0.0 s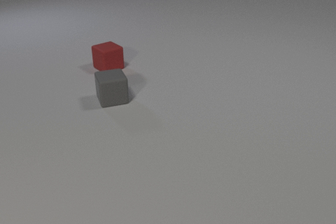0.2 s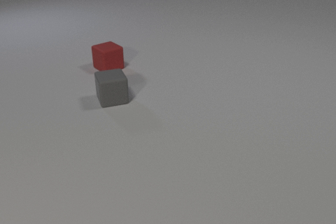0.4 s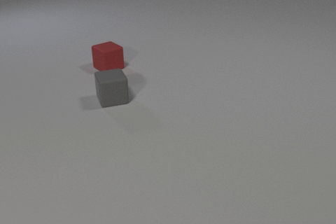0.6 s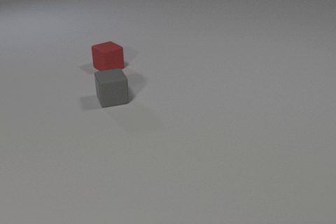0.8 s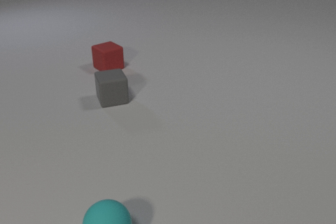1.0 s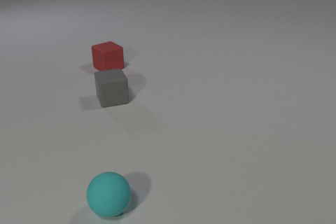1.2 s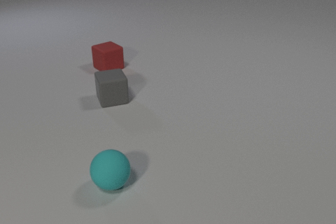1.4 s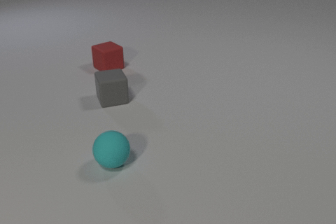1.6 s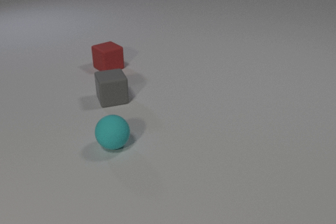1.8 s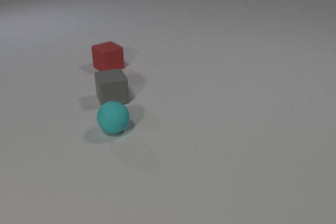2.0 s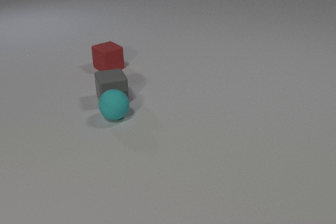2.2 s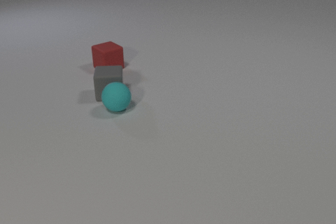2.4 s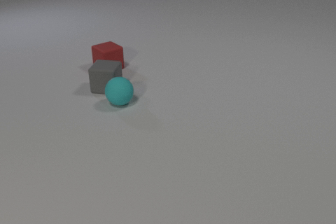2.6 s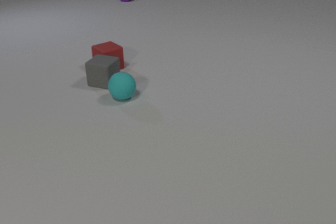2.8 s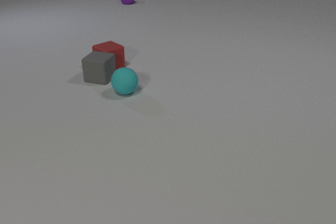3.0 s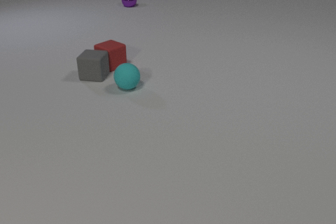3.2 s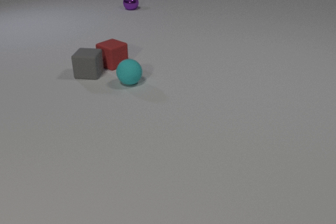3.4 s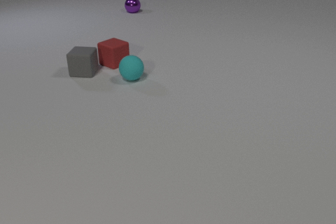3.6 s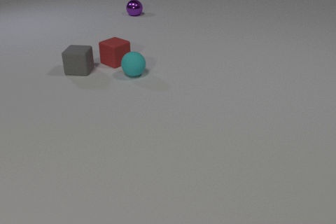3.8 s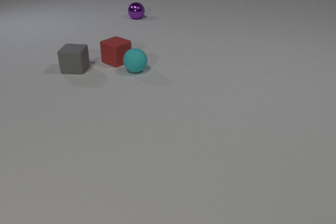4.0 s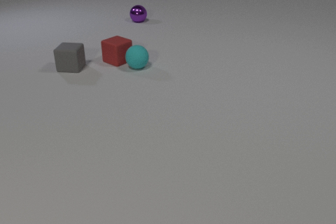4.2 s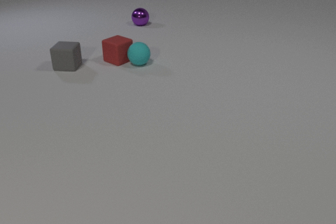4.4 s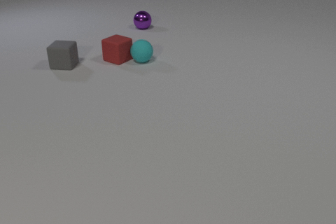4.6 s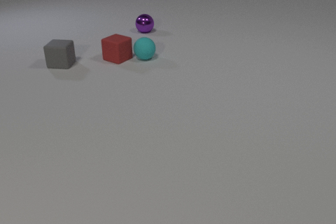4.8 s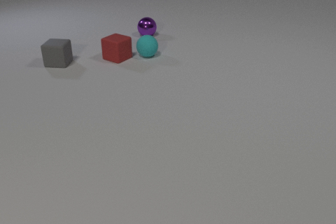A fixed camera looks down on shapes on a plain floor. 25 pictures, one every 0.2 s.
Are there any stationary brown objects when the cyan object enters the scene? no.
What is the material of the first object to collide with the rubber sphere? rubber.
How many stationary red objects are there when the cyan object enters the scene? 1.
0.0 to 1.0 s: The cyan rubber sphere comes in at the bottom edge, rolls away from the camera.
1.0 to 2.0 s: The cyan rubber sphere rolls away from the camera.
2.0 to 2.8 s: The cyan rubber sphere rolls away from the camera. The gray rubber cube slides away from the camera, spins clockwise seen from above by about 45 degrees, its near face sliding to the left. The purple metal sphere comes in at the top edge, rolls toward the camera. The cyan rubber sphere and the gray rubber cube collide. The gray rubber cube and the red rubber cube collide.
2.8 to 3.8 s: The cyan rubber sphere rolls away from the camera. The gray rubber cube slides away from the camera and to the left. The red rubber cube slides away from the camera and to the right. The purple metal sphere rolls toward the camera.
3.8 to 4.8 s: The cyan rubber sphere rolls away from the camera. The gray rubber cube slides away from the camera and to the left. The red rubber cube slides away from the camera. The purple metal sphere rolls toward the camera. The cyan rubber sphere and the red rubber cube collide.
